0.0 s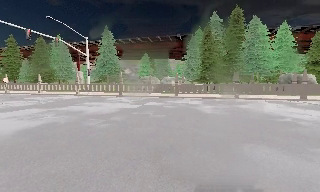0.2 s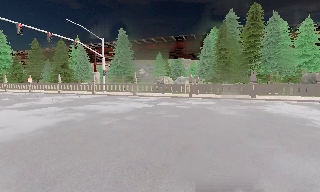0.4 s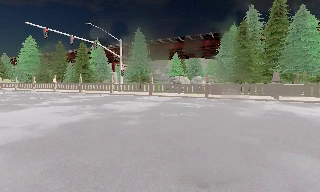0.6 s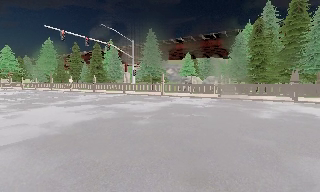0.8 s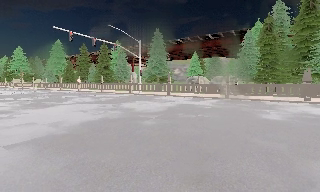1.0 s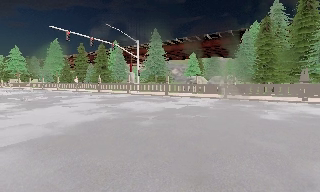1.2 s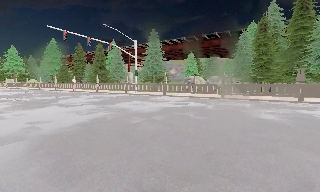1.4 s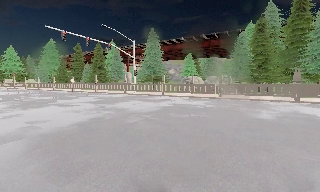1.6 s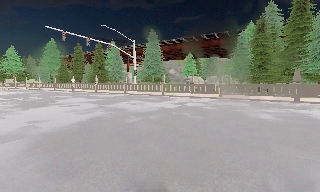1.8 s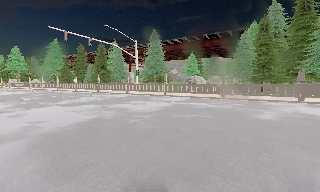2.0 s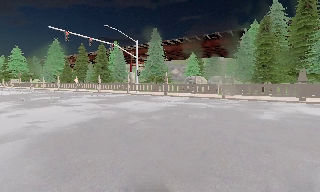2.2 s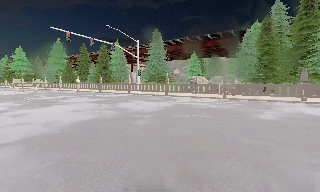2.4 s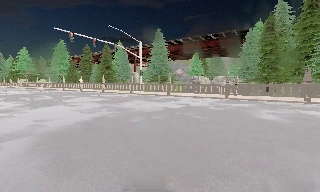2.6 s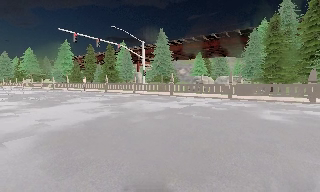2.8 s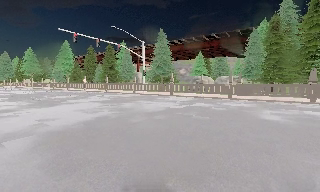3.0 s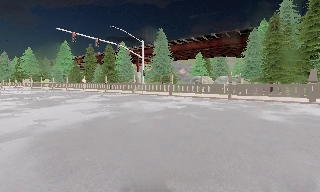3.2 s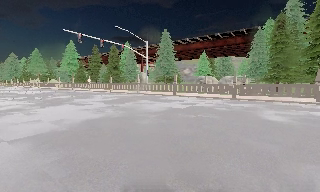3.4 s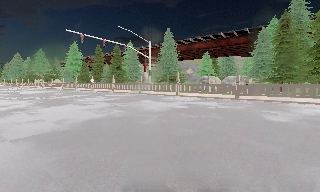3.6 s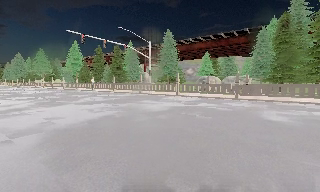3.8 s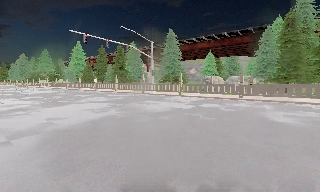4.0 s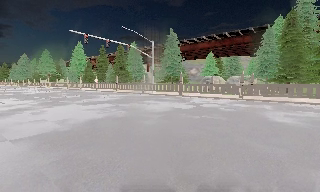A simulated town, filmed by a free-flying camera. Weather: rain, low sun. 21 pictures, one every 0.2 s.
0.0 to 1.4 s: The camera swings to its left by about 15 degrees, and the scene slides to the right.
1.4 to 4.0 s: The camera travels to its right, about 0.5 m.
The film runs backward here.
